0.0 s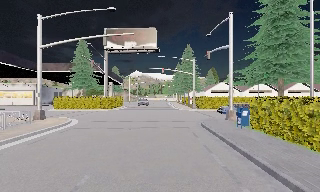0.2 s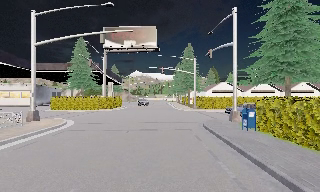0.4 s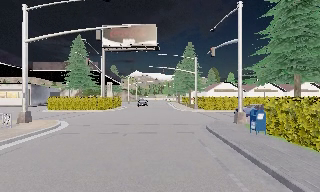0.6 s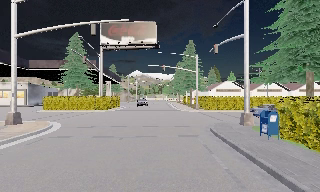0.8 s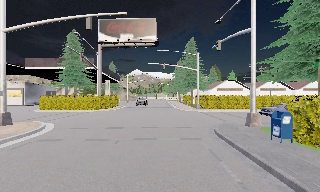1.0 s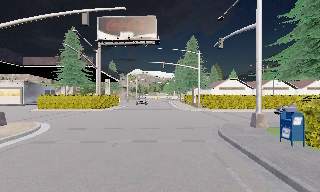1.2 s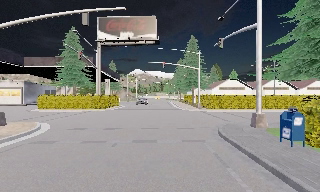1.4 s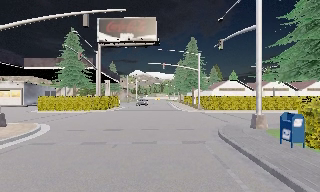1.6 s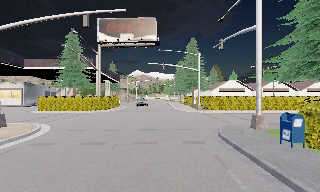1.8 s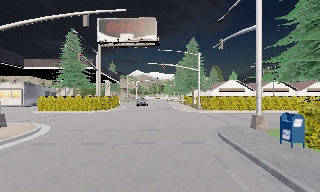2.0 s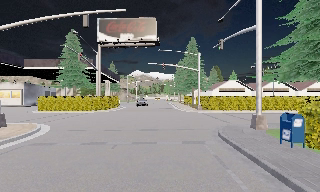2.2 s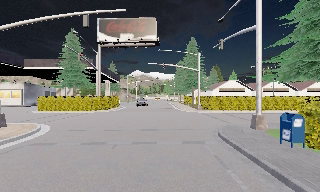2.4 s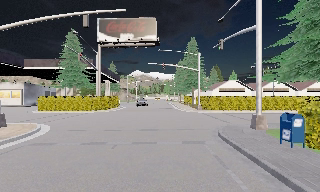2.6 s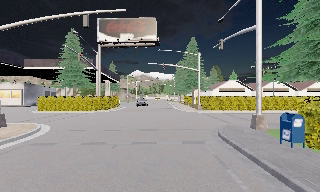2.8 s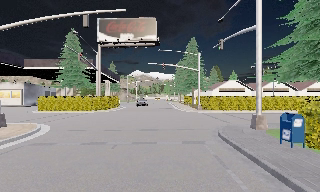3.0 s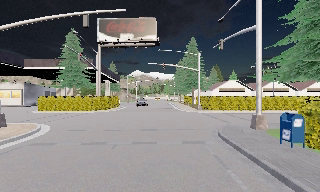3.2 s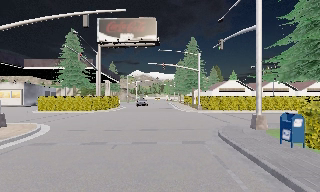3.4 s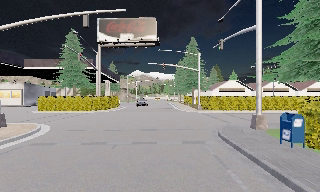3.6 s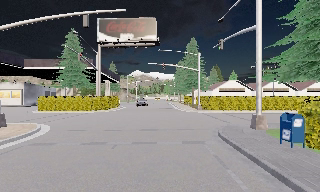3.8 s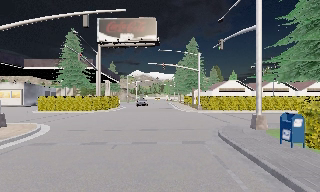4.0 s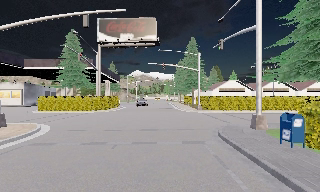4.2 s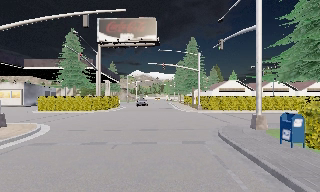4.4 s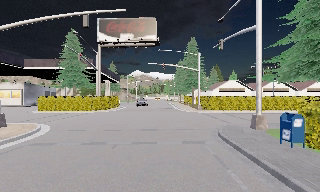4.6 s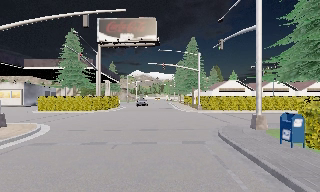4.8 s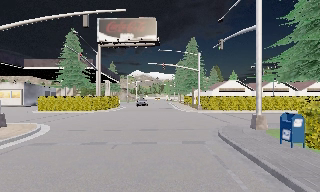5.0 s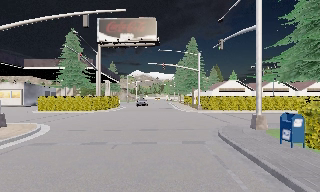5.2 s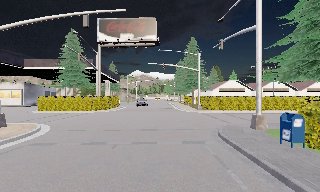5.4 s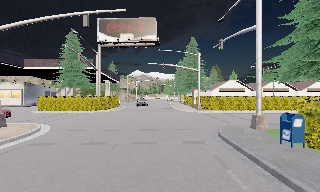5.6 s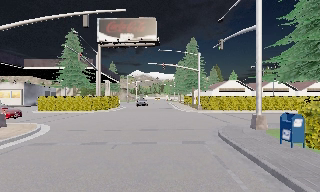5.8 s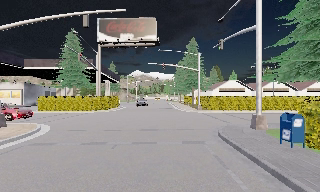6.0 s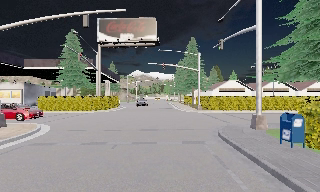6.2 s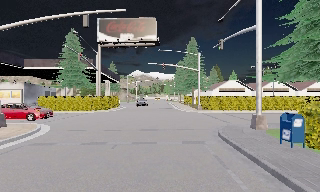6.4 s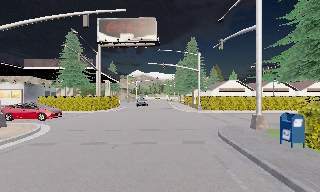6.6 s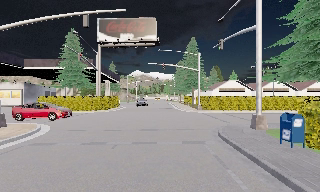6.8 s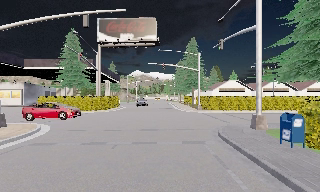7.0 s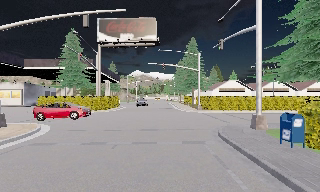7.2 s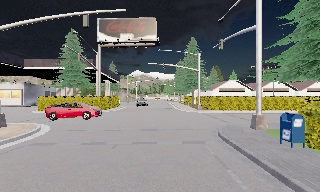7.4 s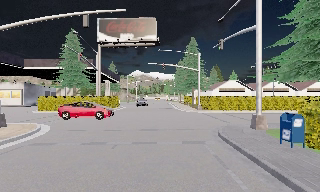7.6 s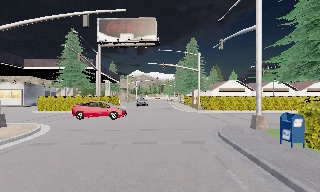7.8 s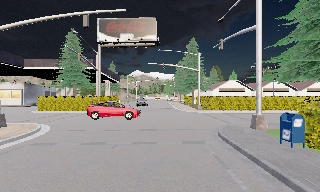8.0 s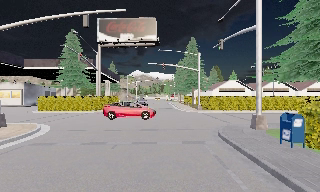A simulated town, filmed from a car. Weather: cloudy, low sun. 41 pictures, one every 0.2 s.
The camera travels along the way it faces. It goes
forward.
0.0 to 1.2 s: The camera travels forward, about 3.5 m, so what stands in front looms larger. It loses speed.
1.2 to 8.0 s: The camera keeps its place and its aim.
The film runs forward here.
